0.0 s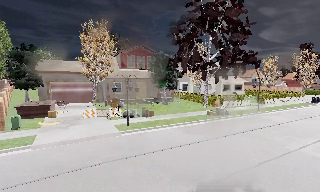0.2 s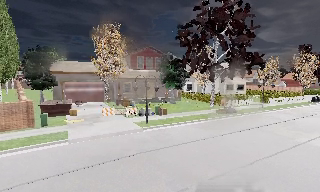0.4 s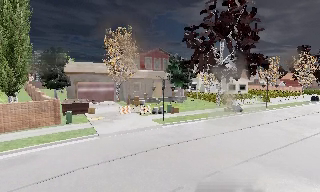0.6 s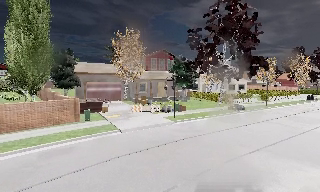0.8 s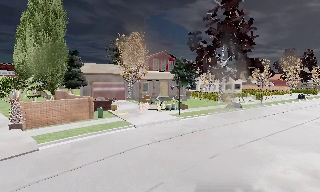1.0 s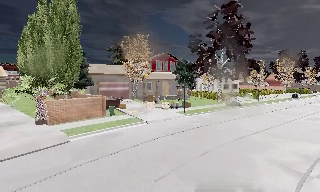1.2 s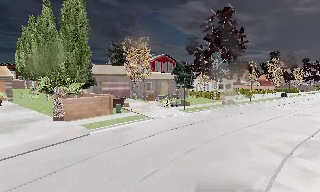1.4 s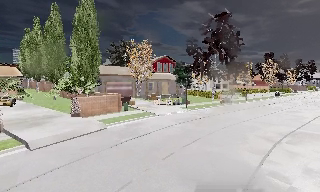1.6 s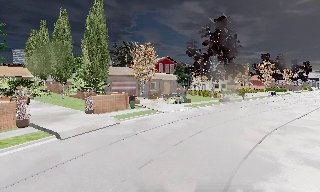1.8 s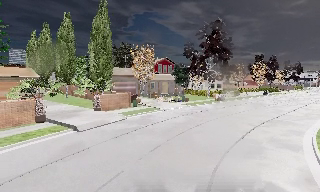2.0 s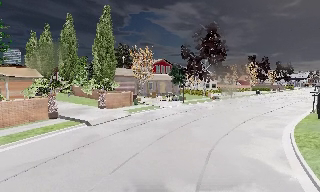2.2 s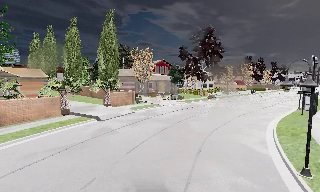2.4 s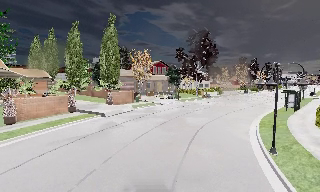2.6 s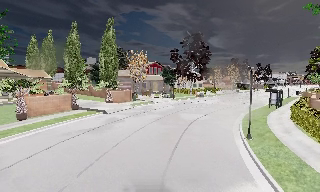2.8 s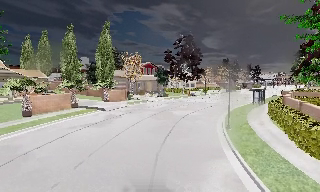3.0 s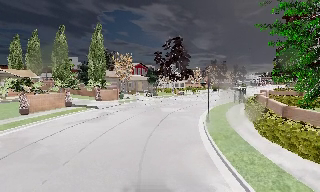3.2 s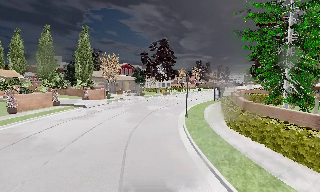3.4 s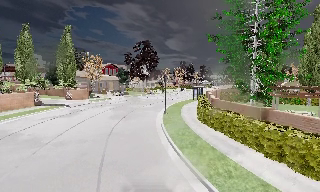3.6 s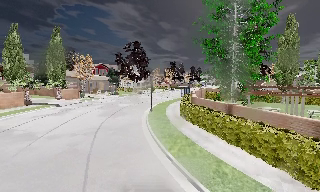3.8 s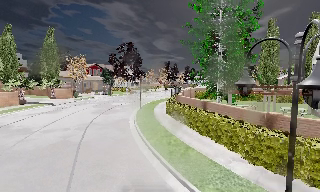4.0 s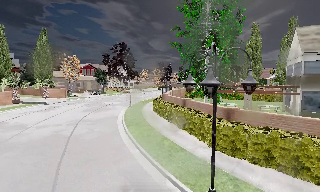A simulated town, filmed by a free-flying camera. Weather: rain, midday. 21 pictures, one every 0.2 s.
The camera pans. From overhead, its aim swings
clockwise.
0.0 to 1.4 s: The camera travels backward and to its left, about 13 m, so what stands in front gets smaller.
1.4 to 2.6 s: The camera travels backward, about 11 m, so what stands in front gets smaller.
2.6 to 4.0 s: The scene slides to the left, as the camera pans about 20 degrees to its right. It travels backward, about 12 m, so what stands in front gets smaller.
The film runs backward here.
